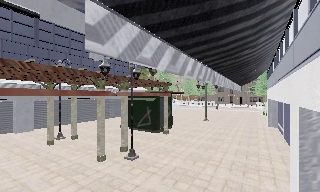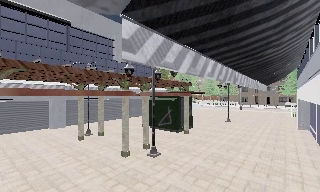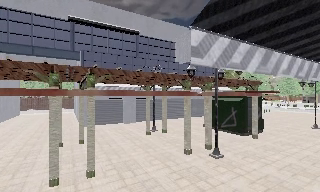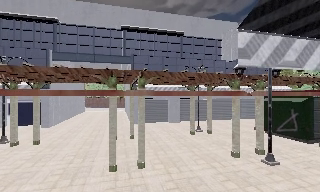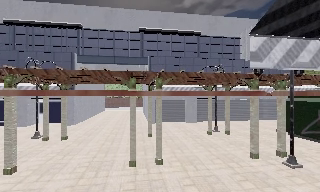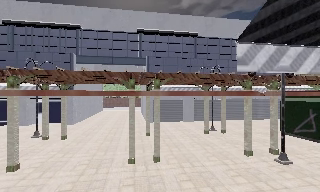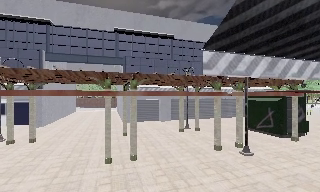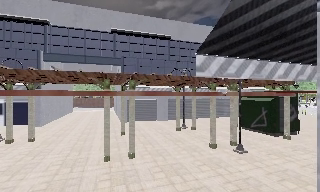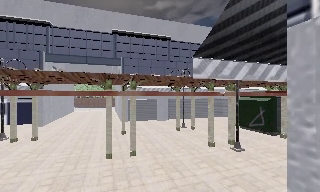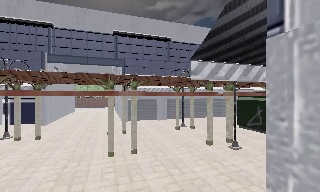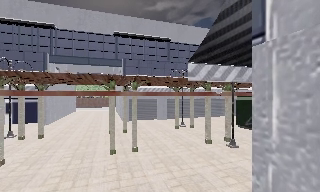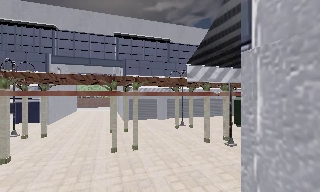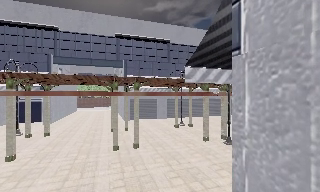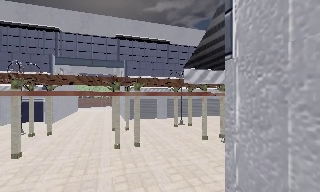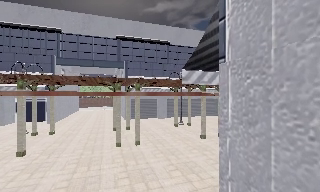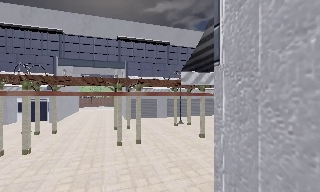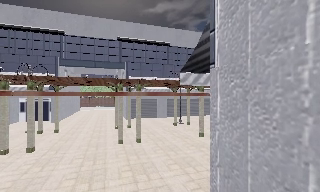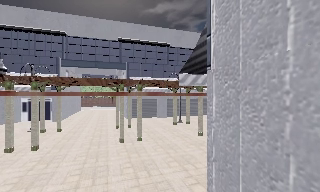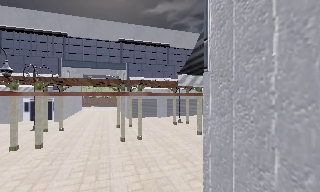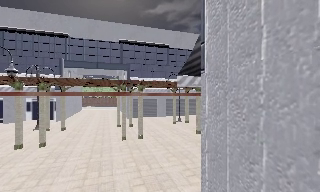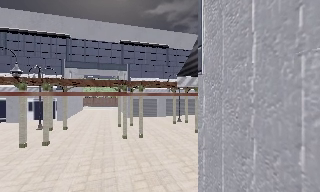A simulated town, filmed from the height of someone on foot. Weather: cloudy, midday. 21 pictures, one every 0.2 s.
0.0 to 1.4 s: The camera swings to its left by about 40 degrees, and the scene slides to the right. It travels backward, about 1.5 m.
1.4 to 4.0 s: The camera travels backward, about 3 m, so what stands in front gets smaller.
The film runs backward here.
